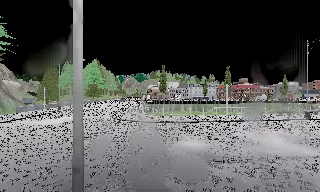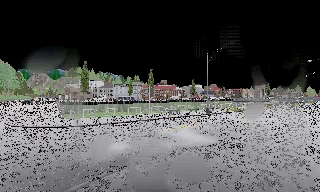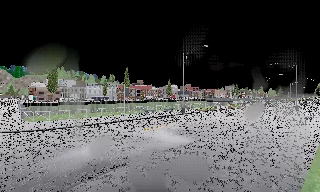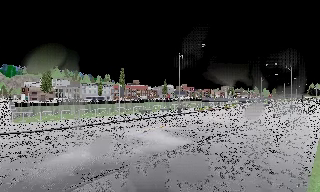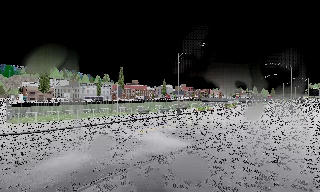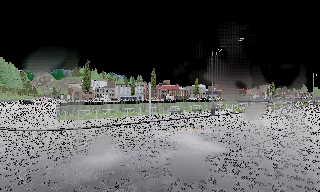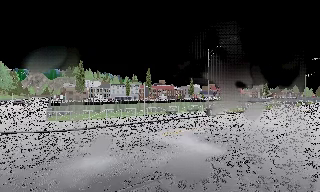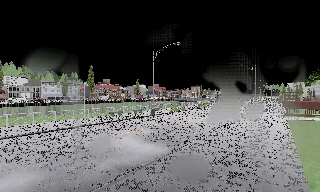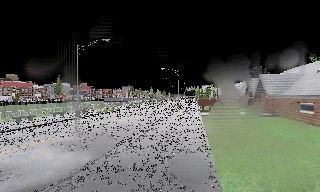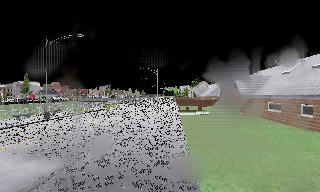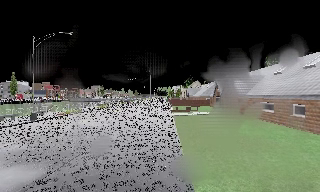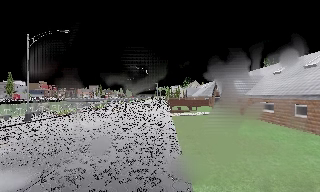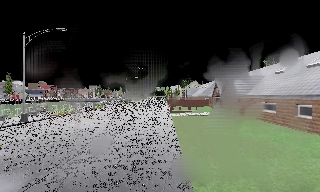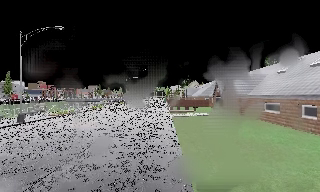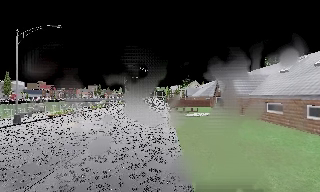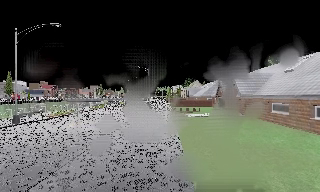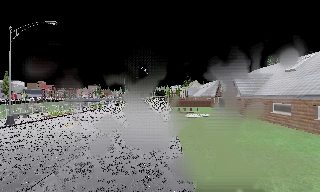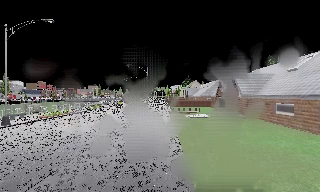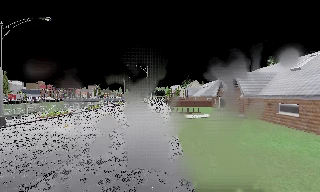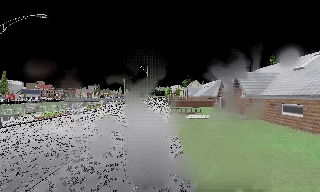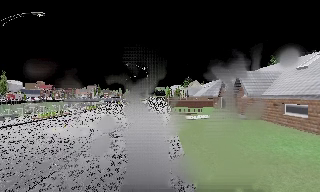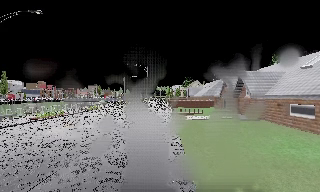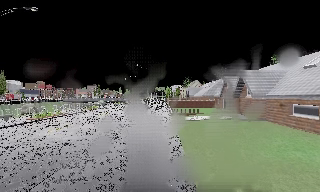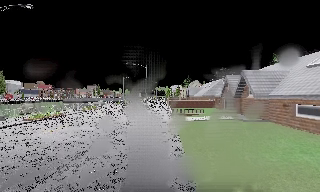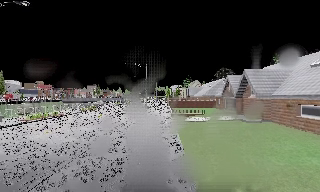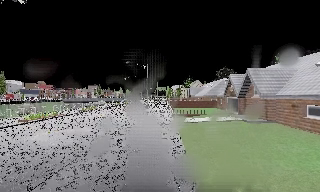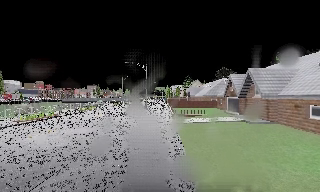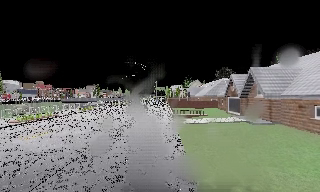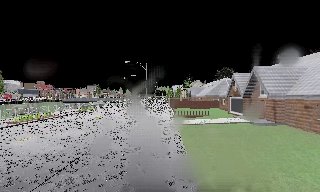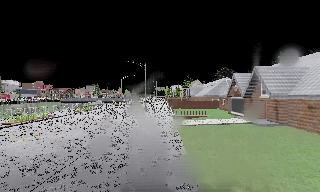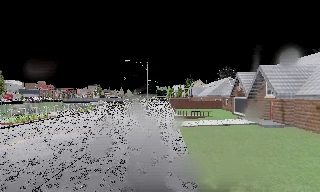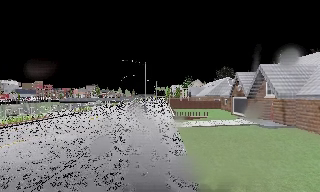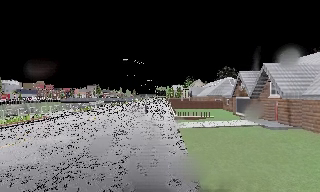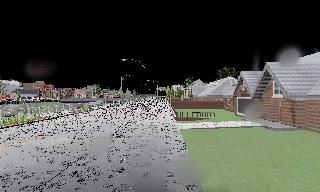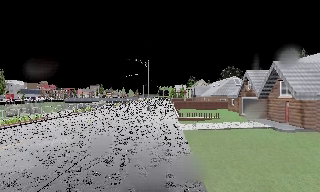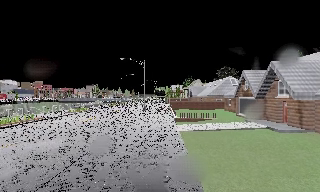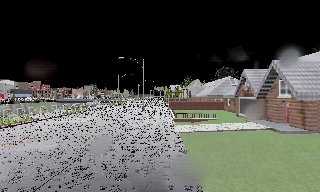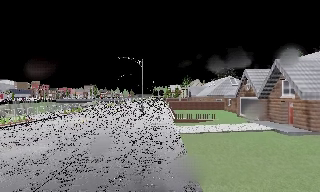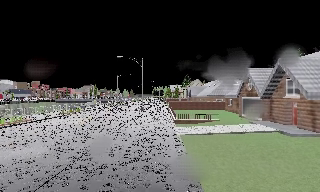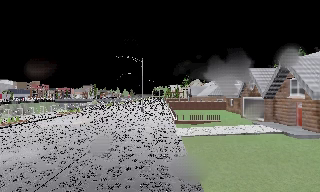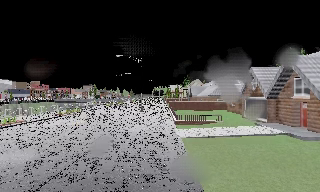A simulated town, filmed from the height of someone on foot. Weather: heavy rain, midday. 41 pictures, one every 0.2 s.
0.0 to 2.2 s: The scene slides to the left, as the camera pans about 80 degrees to its right. It travels forward, about 3.5 m.
2.2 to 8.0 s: The camera travels forward, about 9 m, so what stands in front looms larger.
The film runs forward here.
